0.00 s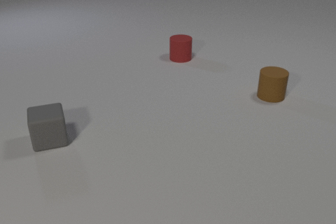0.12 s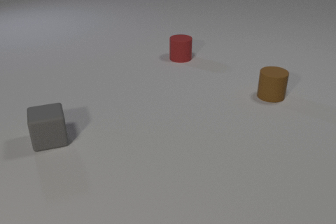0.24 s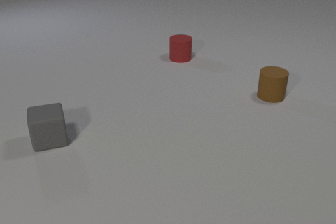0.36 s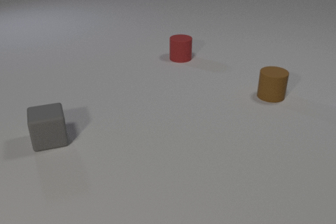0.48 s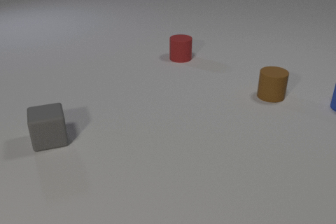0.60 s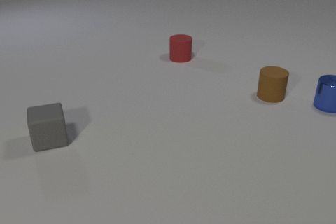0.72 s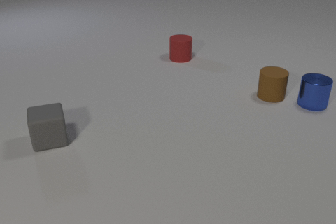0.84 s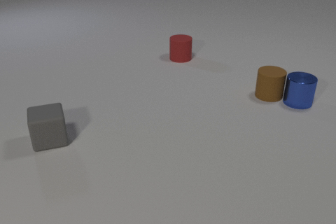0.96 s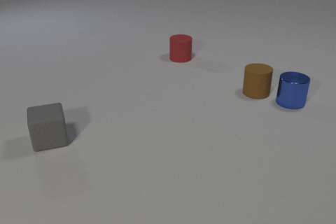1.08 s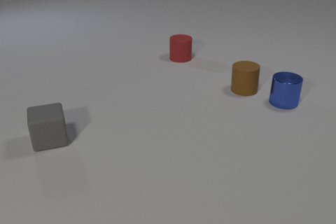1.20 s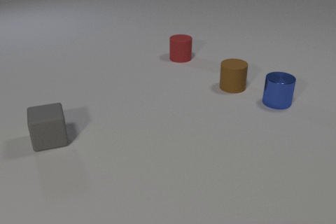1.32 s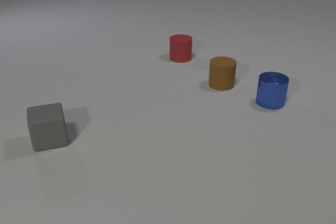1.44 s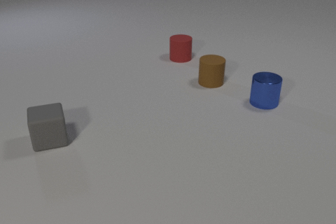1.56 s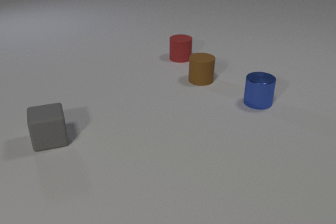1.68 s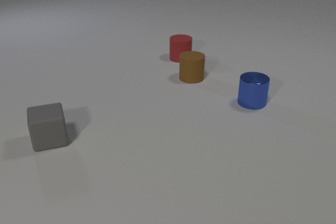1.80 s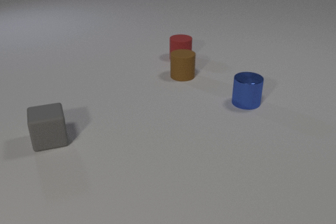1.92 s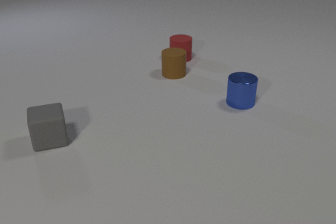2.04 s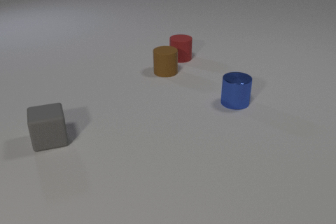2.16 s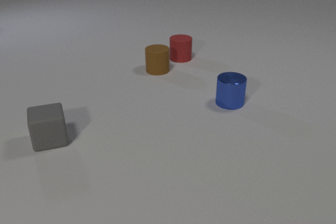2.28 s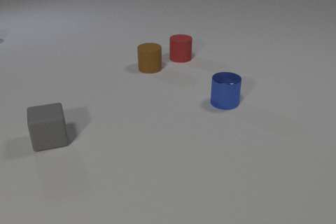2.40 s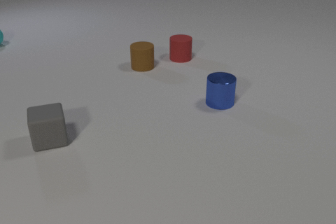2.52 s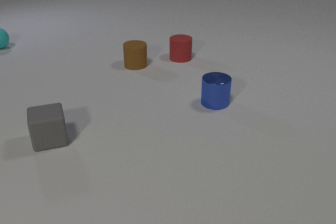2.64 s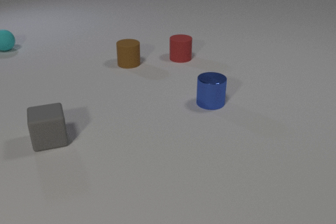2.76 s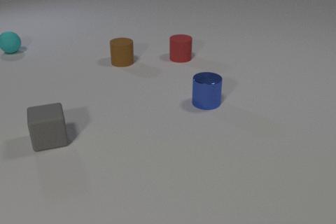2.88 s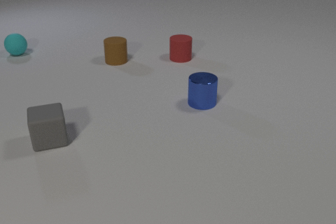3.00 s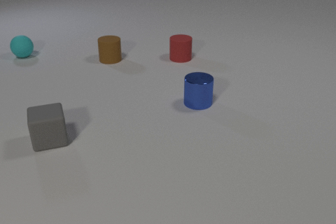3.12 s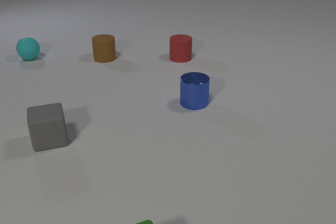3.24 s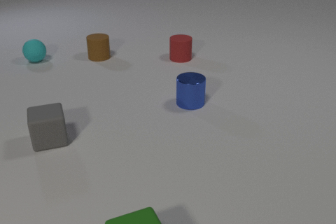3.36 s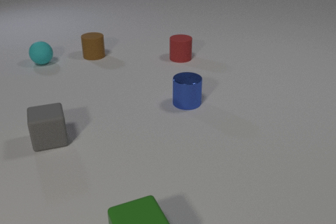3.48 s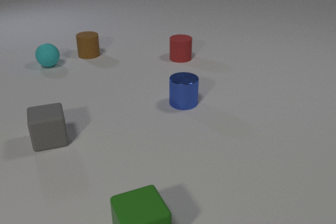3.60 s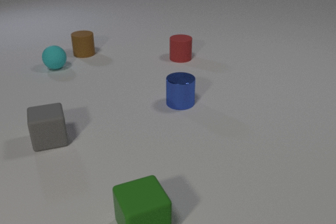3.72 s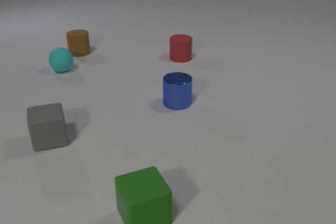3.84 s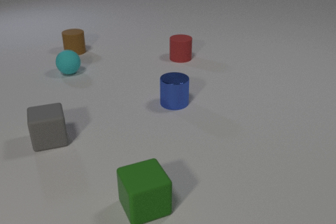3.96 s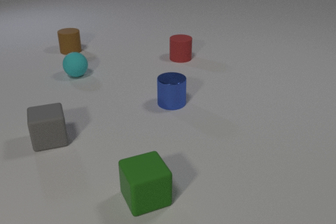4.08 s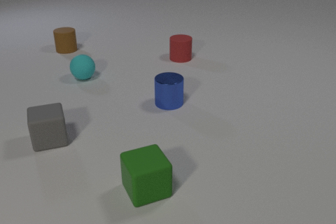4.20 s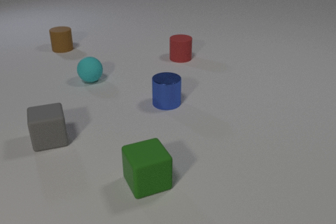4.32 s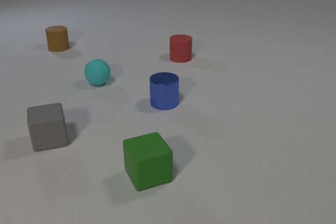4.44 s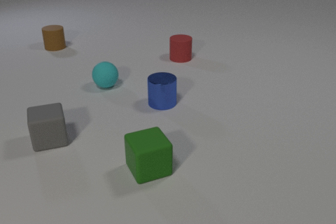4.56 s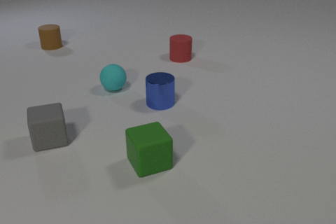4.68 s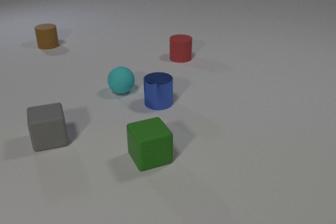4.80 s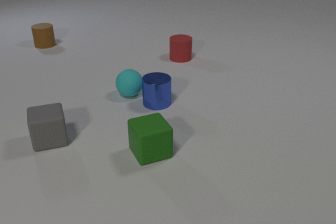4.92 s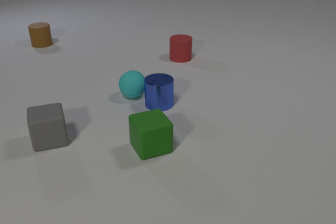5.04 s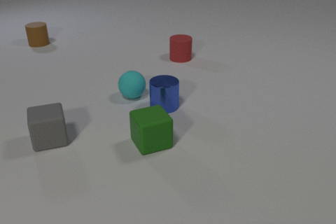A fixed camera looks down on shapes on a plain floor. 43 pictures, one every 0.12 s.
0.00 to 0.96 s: The blue metal cylinder comes in at the right edge, slides to the left. The brown rubber cylinder slides to the left. The blue metal cylinder and the brown rubber cylinder collide.
0.96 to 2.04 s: The blue metal cylinder slides to the left. The brown rubber cylinder slides to the left and away from the camera.
2.04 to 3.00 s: The blue metal cylinder slides to the left. The brown rubber cylinder slides to the left and away from the camera. The cyan rubber sphere comes in at the left edge, rolls toward the camera and to the right.
3.00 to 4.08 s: The blue metal cylinder slides to the left. The brown rubber cylinder slides to the left and away from the camera. The cyan rubber sphere rolls toward the camera and to the right. The green rubber cube comes in at the bottom edge, slides away from the camera.
4.08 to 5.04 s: The blue metal cylinder slides toward the camera. The brown rubber cylinder slides to the left and away from the camera. The cyan rubber sphere rolls toward the camera and to the right. The green rubber cube slides away from the camera. The blue metal cylinder and the cyan rubber sphere collide.
How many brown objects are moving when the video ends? 1.
What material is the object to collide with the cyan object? metal.
How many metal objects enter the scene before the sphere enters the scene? 1.
